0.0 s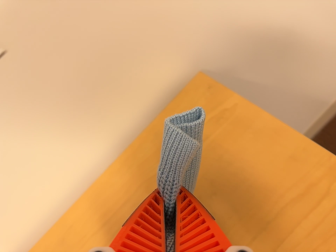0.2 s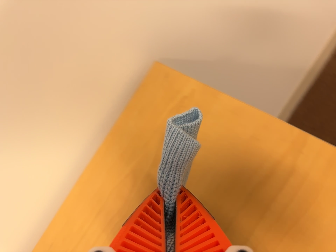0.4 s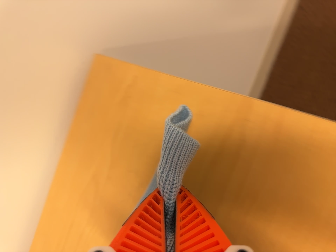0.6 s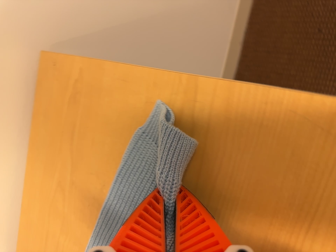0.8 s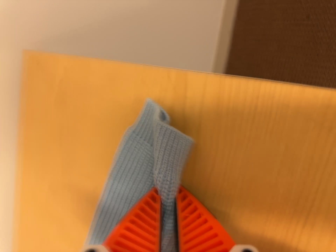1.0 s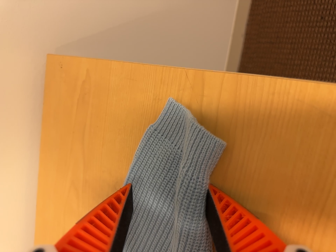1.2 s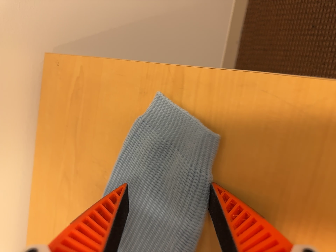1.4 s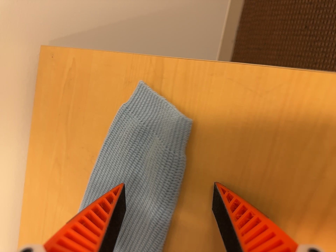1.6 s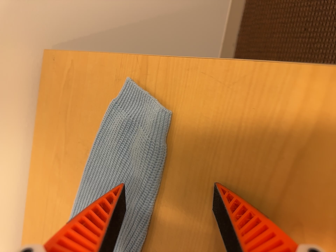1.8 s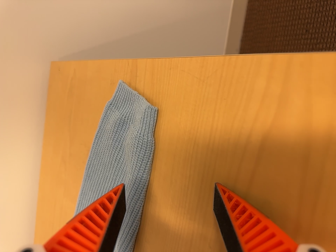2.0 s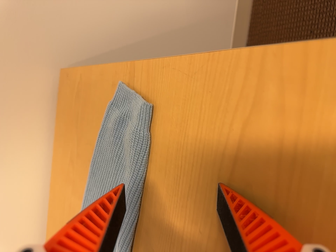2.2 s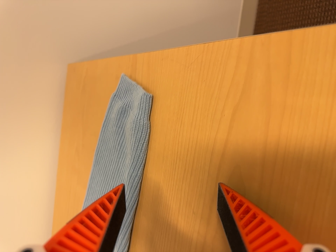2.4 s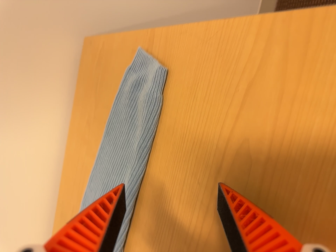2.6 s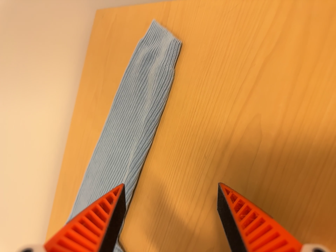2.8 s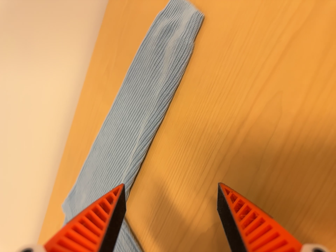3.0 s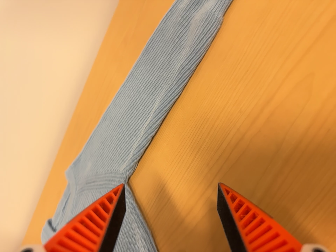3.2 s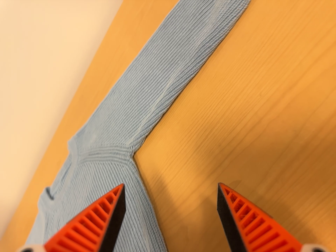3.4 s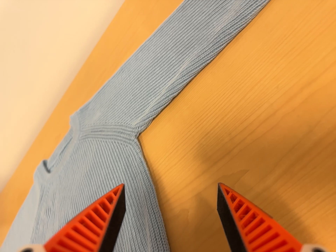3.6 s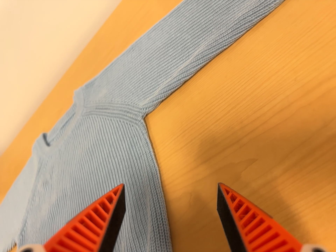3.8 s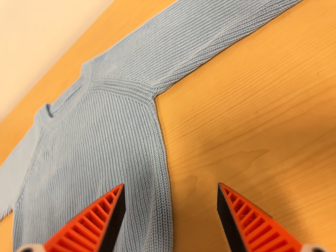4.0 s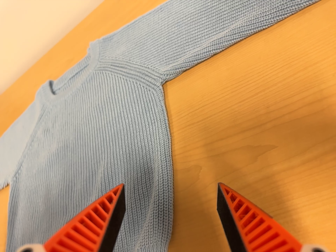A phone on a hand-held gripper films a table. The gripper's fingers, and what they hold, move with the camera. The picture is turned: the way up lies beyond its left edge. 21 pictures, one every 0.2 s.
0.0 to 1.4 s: The camera travels to its right, about 22 cm, so close, fixed things drift to the left. Its aim tips toward the bottom of its view by about 10 degrees, and the scene shifts upward. It rolls about its line of sight by about 35 degrees, and the scene rotates counterclockwise.
1.4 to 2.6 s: The camera pans to its left by about 10 degrees. It travels toward the bottom of its view, backward and to its right, about 12 cm, so close, fixed things drift upward.
2.6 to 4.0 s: The camera travels to its left and toward the bottom of its view, about 14 cm, so close, fixed things drift to the right. Its aim tips toward the bottom of its view by about 20 degrees, and the scene shifts upward. It rolls about its line of sight by about 40 degrees, and the scene rotates clockwise.
The film runs backward here.
